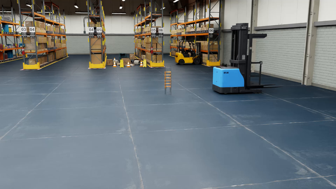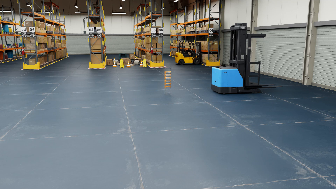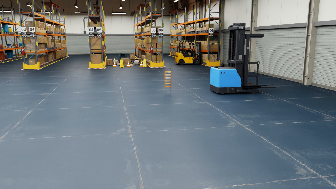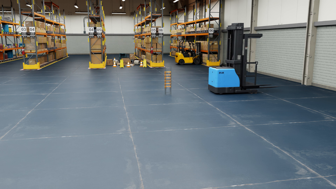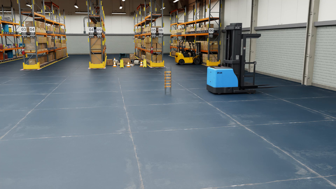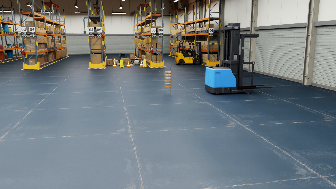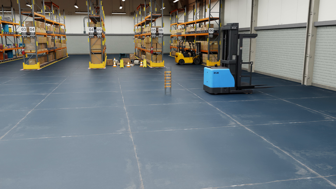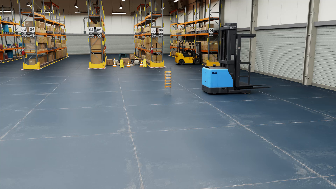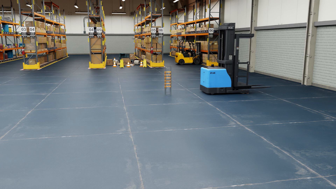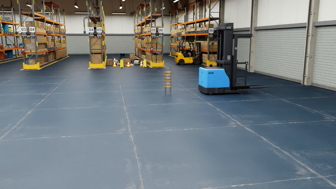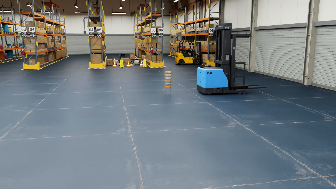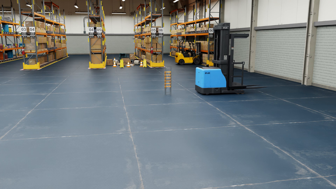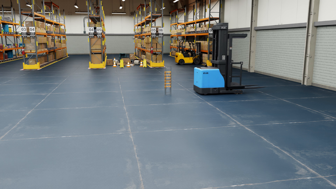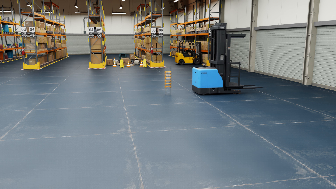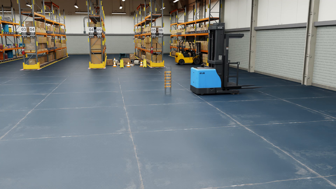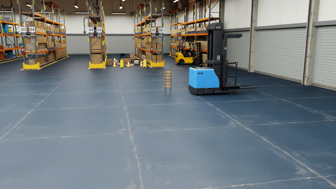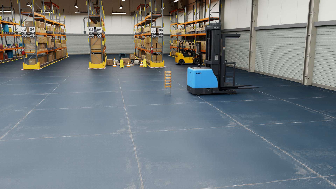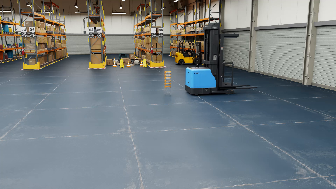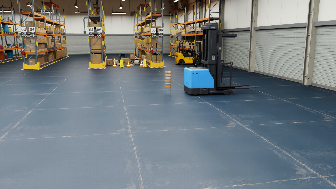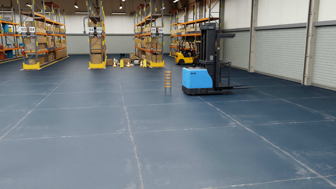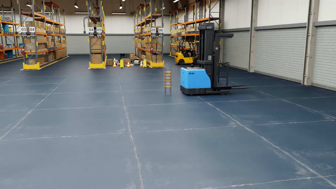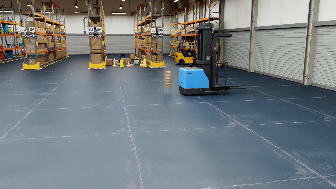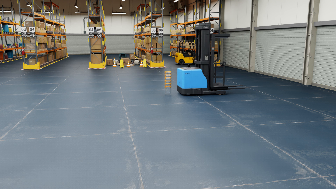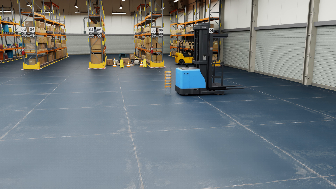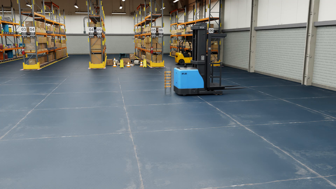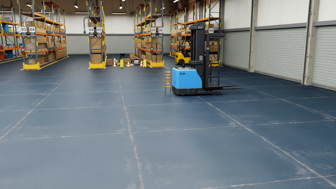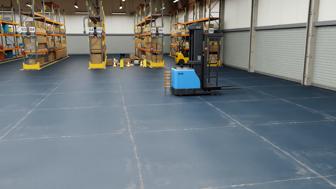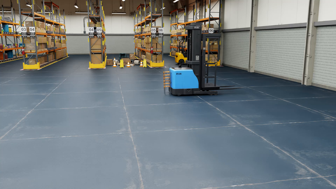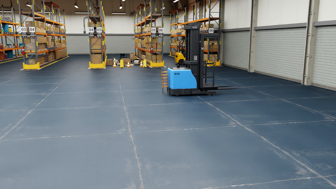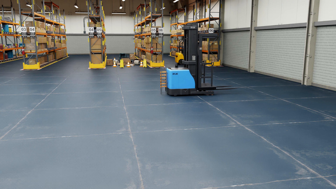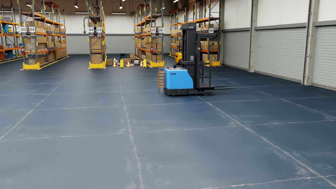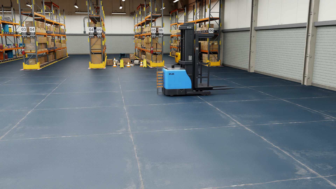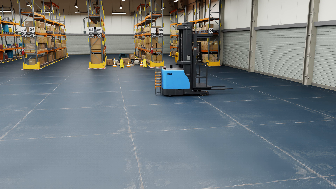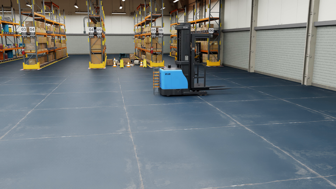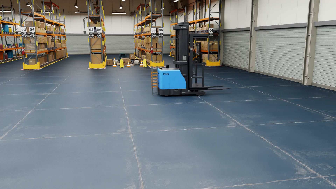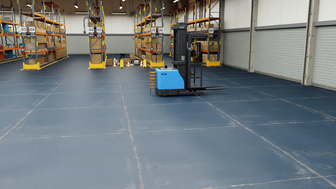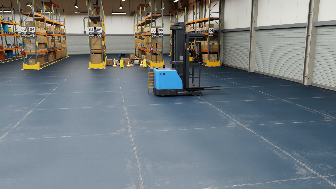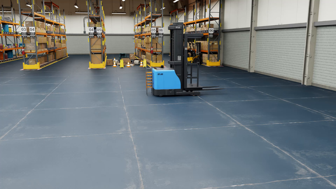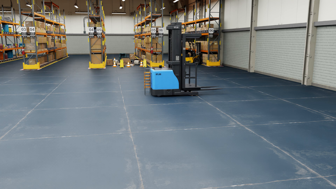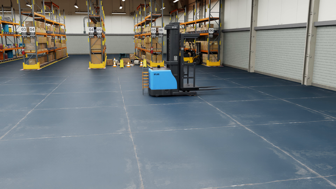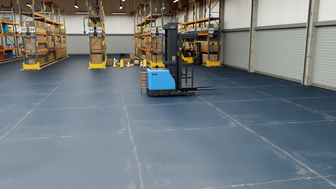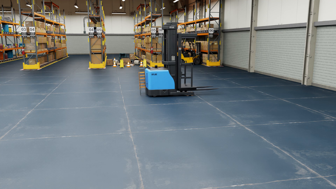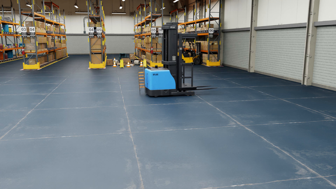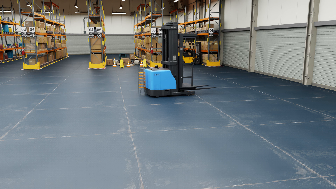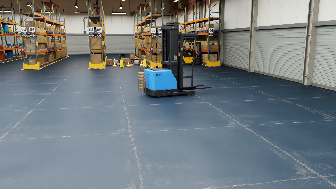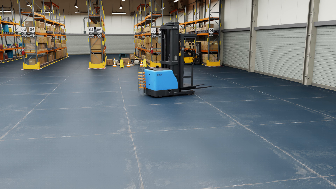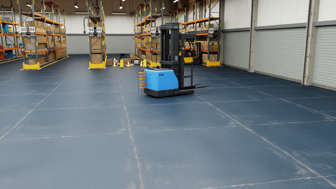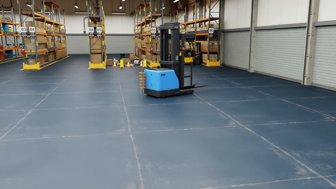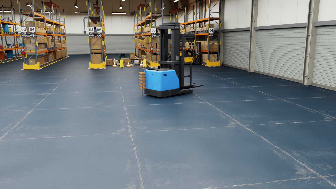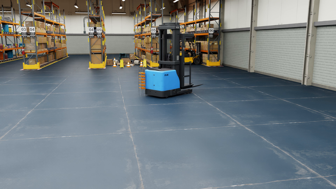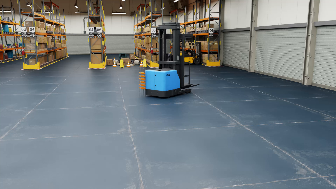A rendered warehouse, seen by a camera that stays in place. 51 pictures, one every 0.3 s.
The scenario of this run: A forklift runs into an object in its way.
